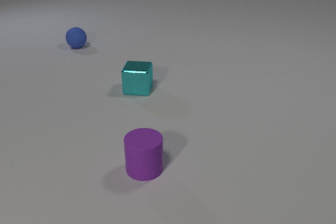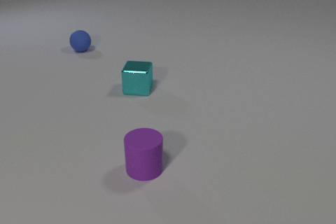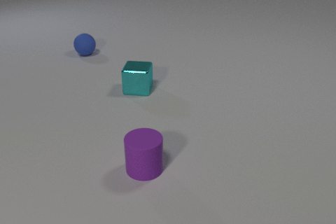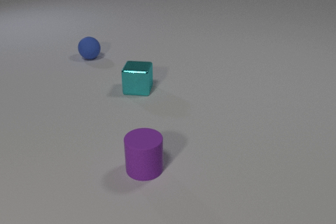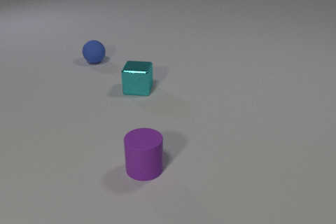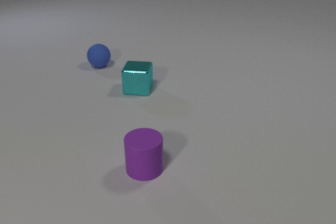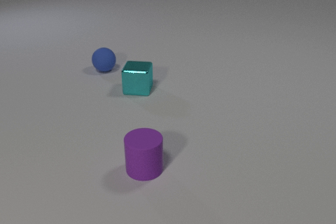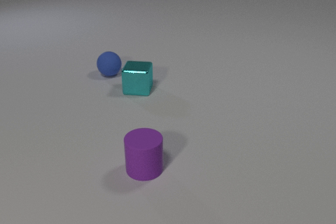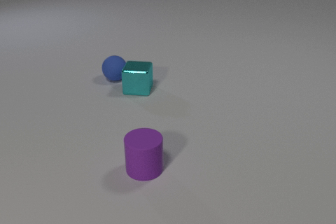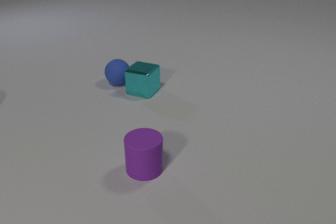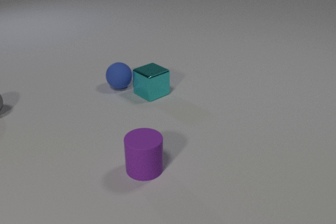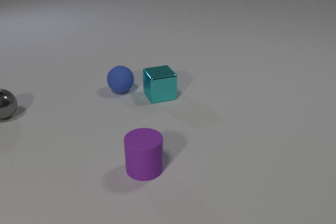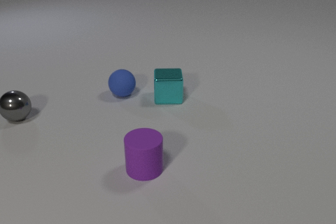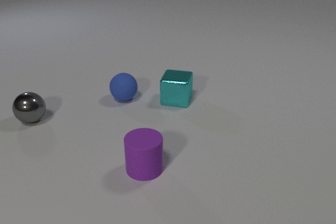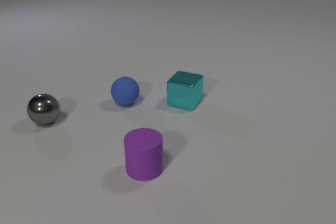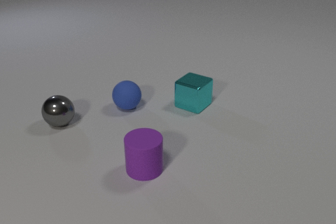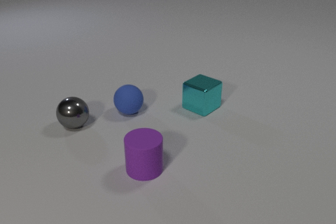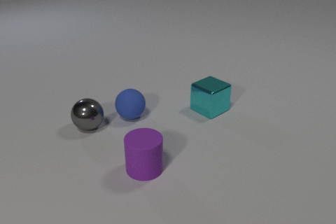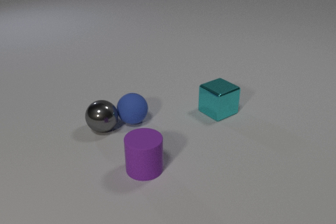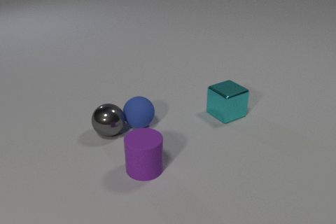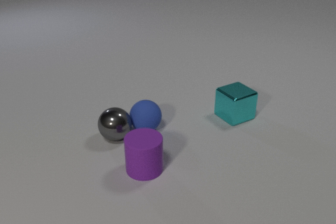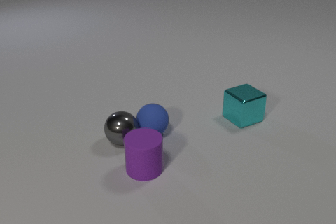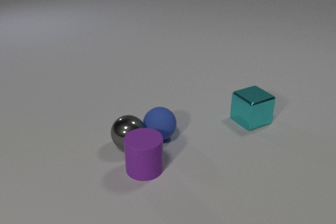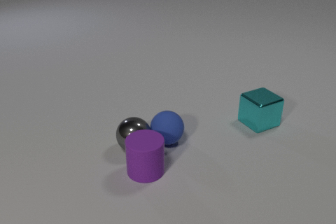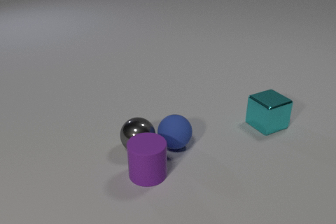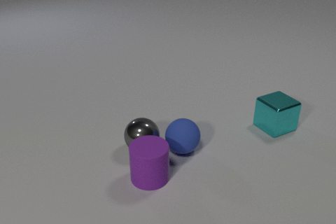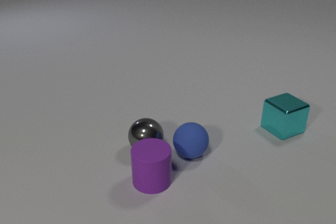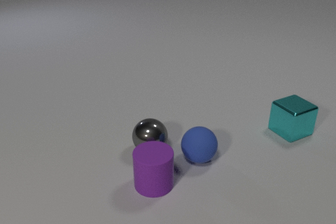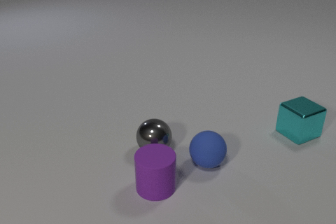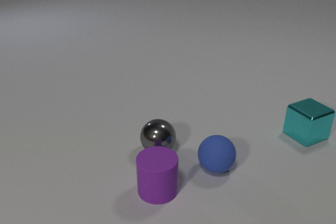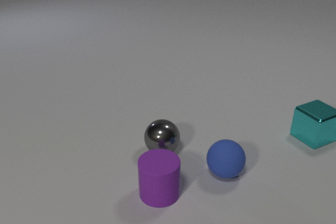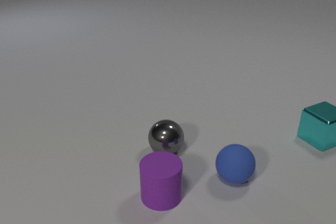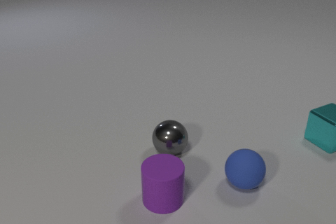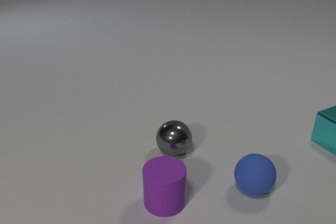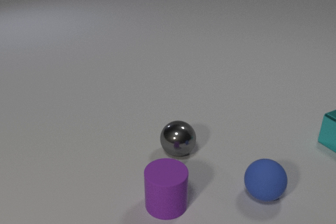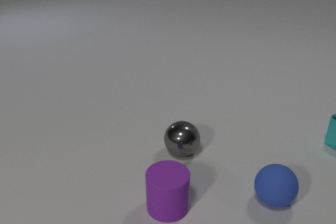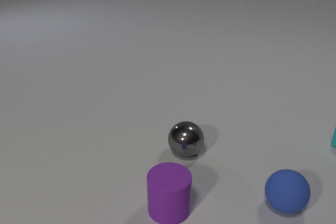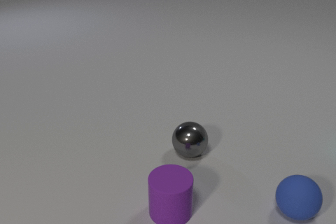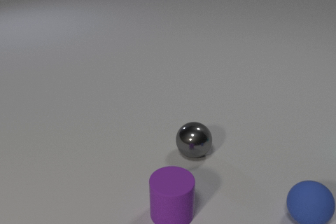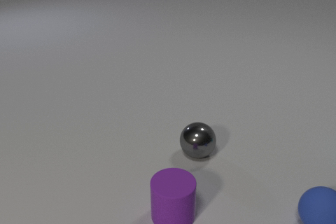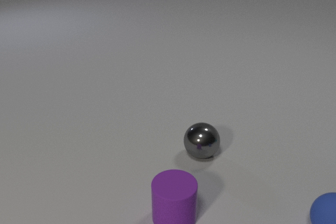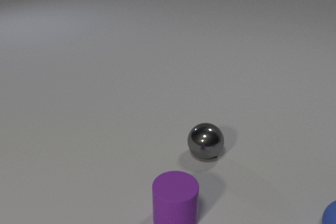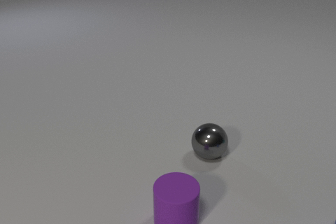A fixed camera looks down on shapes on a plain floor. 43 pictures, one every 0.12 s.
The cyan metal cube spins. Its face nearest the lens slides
to the left.
The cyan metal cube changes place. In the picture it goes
to the right.
0.00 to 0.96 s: The blue rubber sphere rolls toward the camera.
0.96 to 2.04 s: The blue rubber sphere rolls toward the camera. The cyan metal cube slides to the right and toward the camera, spins so that its near face slides to the left, clockwise seen from above. The gray metal sphere comes in at the left edge, rolls to the right and toward the camera. The blue rubber sphere and the cyan metal cube collide.
2.04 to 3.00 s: The blue rubber sphere rolls toward the camera and to the right. The cyan metal cube slides to the right. The gray metal sphere rolls to the right and toward the camera. The purple rubber cylinder slides toward the camera. The blue rubber sphere and the gray metal sphere collide. The gray metal sphere and the purple rubber cylinder collide.
3.00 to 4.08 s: The blue rubber sphere rolls to the right and toward the camera. The cyan metal cube slides to the right. The gray metal sphere rolls to the right. The purple rubber cylinder slides toward the camera and to the right.
4.08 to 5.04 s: The blue rubber sphere rolls to the right and toward the camera. The cyan metal cube slides to the right, leaves at the right edge. The gray metal sphere rolls to the right. The purple rubber cylinder slides toward the camera and to the right.
What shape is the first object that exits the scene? cube.
What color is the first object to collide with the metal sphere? blue.
How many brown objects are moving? 0.
